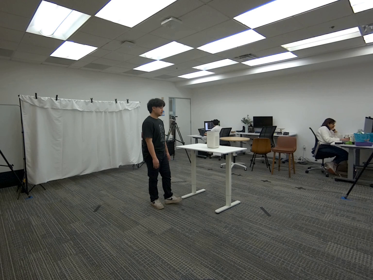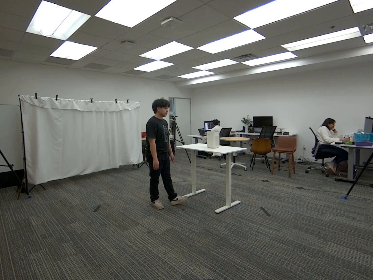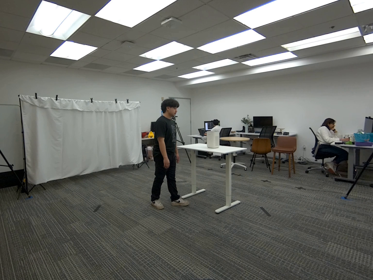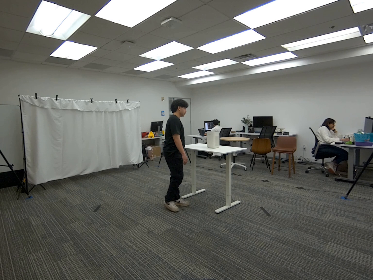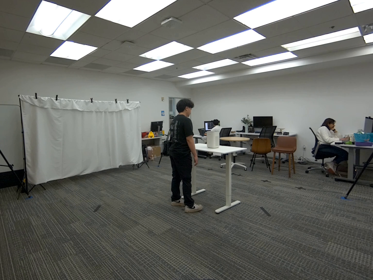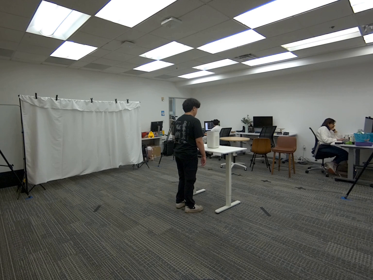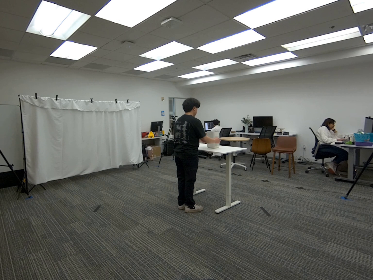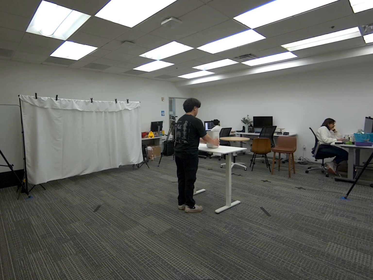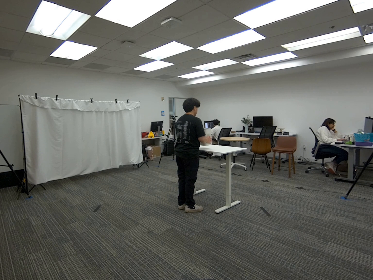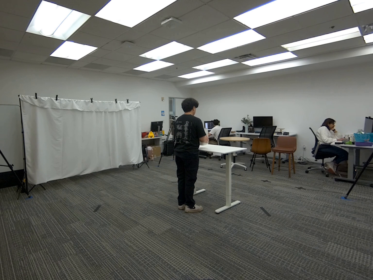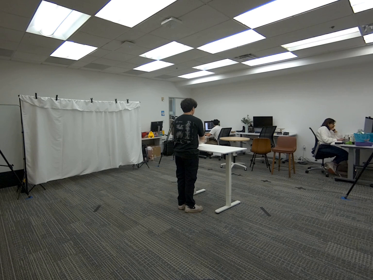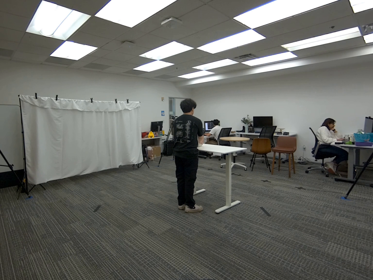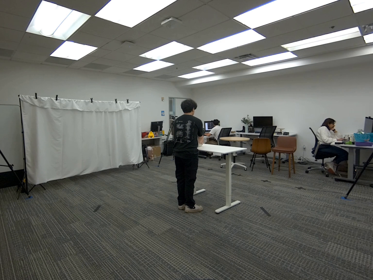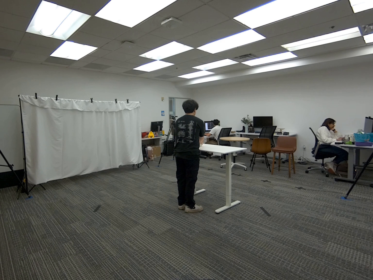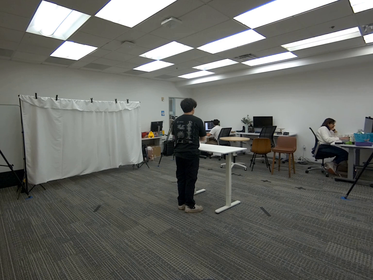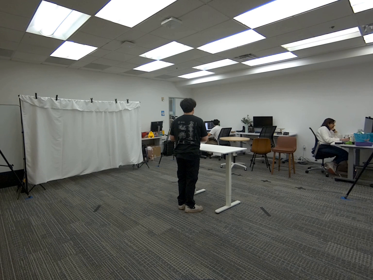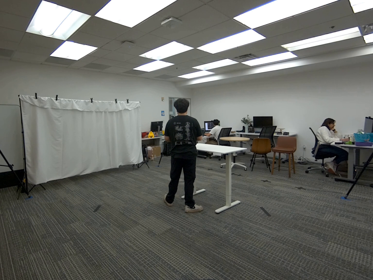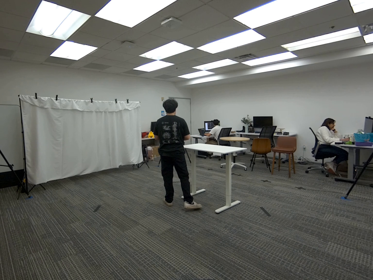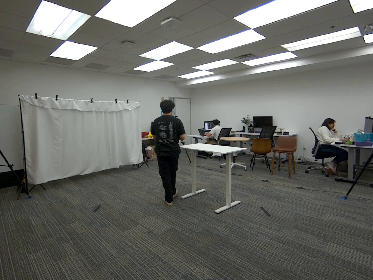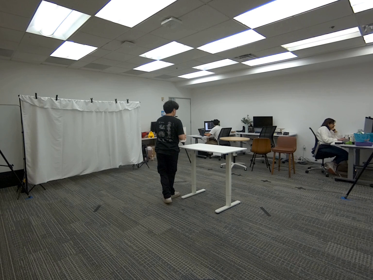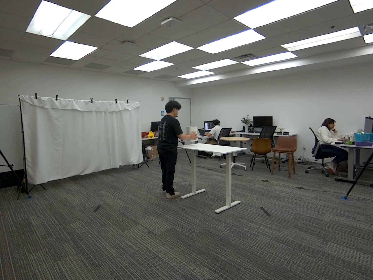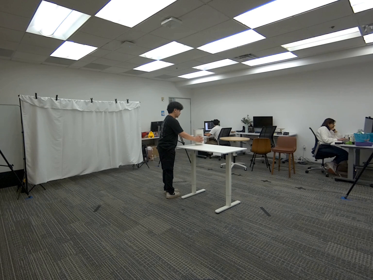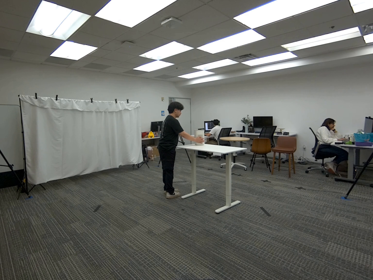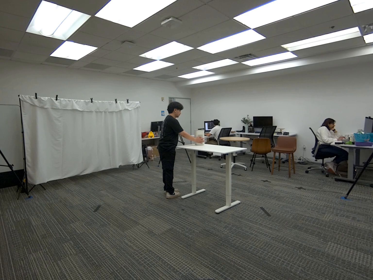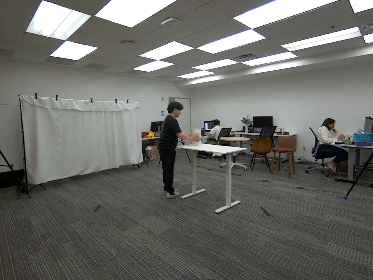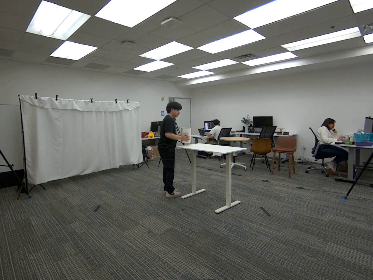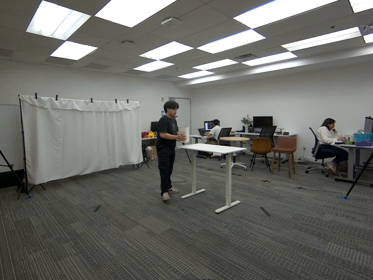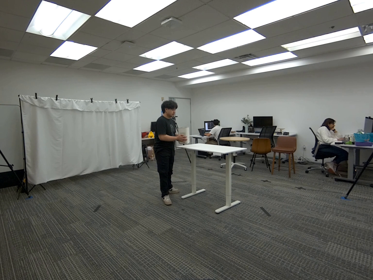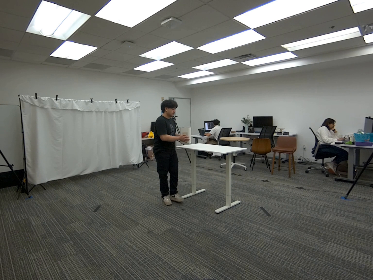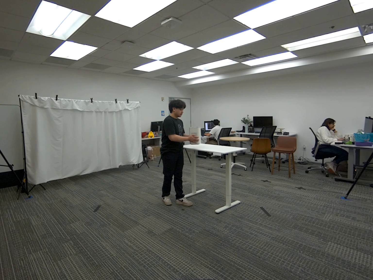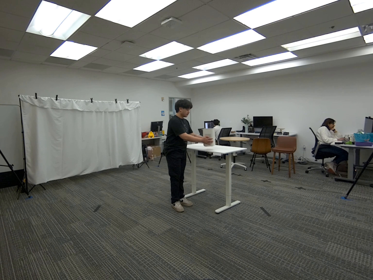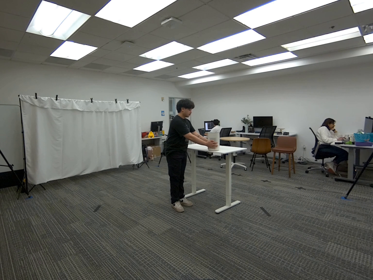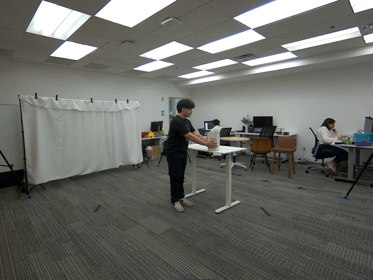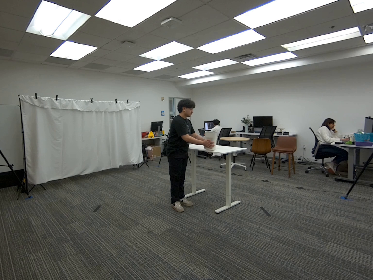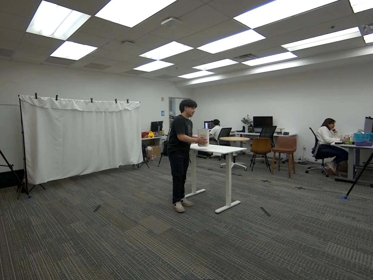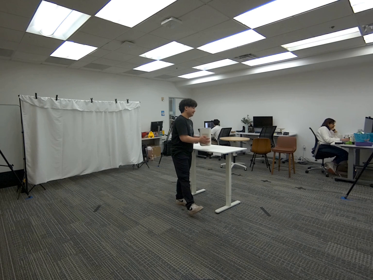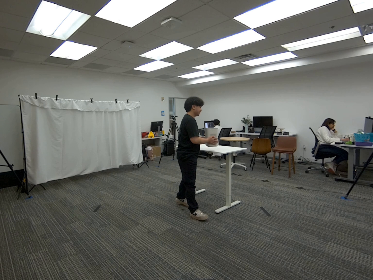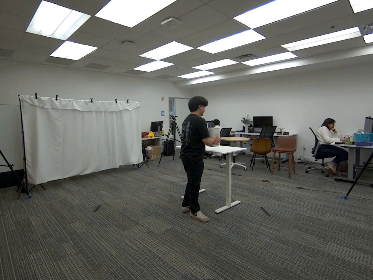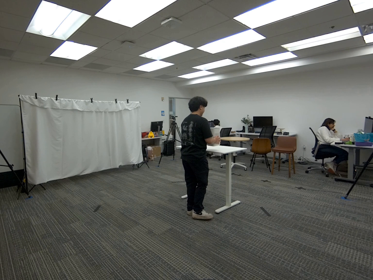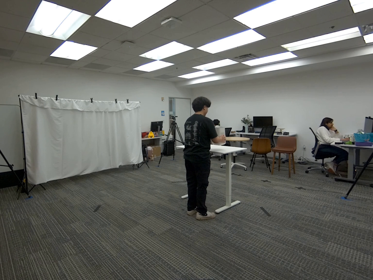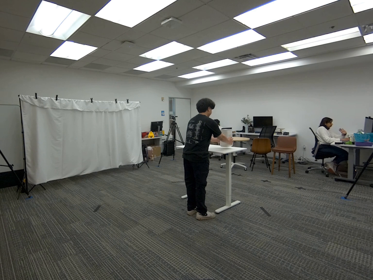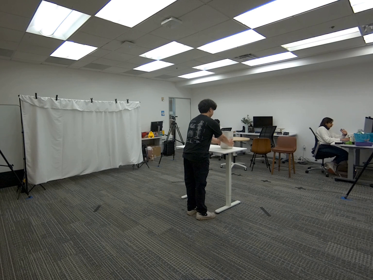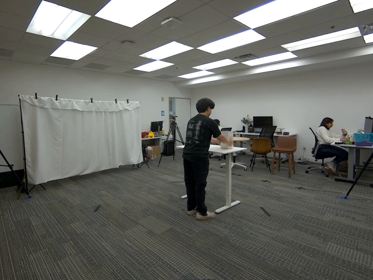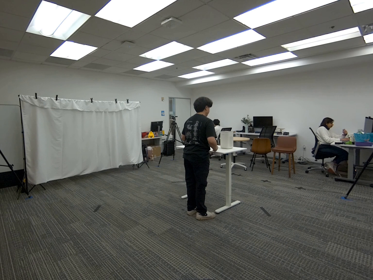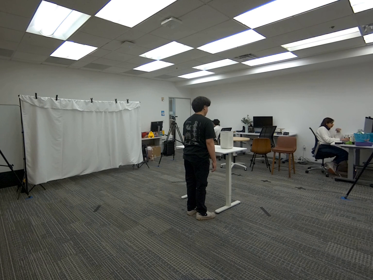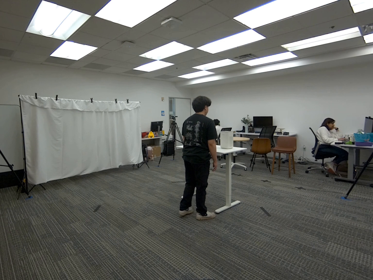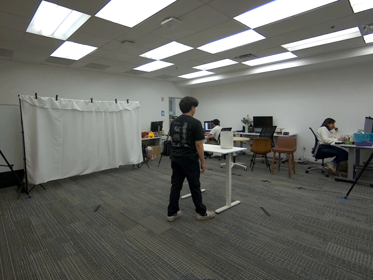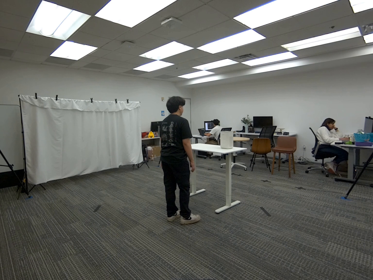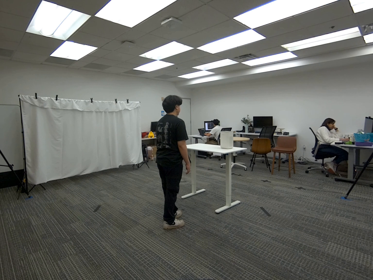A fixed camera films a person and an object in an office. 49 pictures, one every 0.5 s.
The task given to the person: Walk over to the Air Purifier on white desk and pick up the air purifier using both hands and proceed to pick and place the airpurifier on multiple spots on the desk with out letting go. Step away when complete.
